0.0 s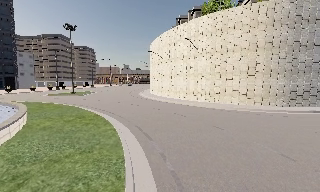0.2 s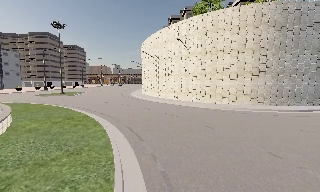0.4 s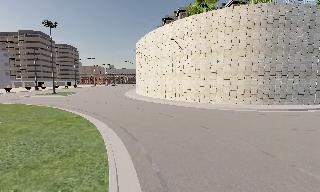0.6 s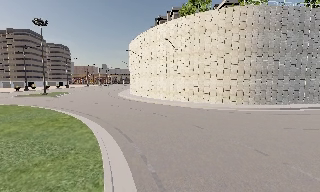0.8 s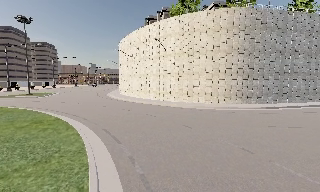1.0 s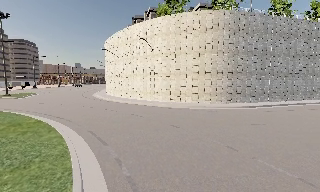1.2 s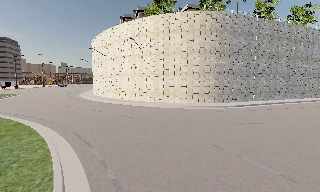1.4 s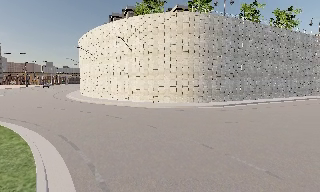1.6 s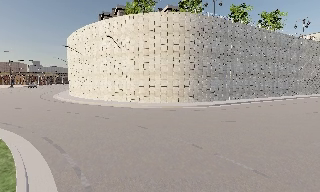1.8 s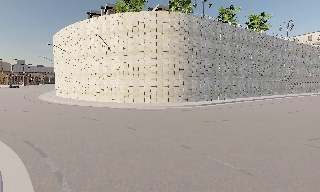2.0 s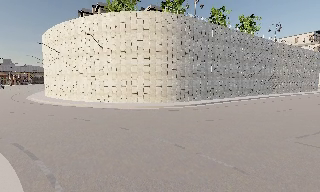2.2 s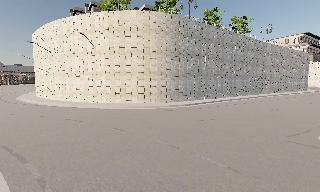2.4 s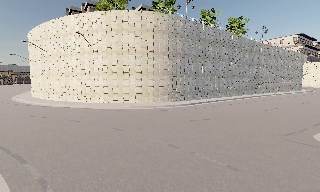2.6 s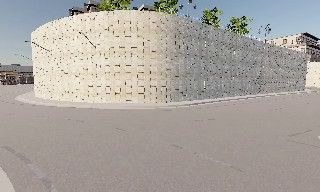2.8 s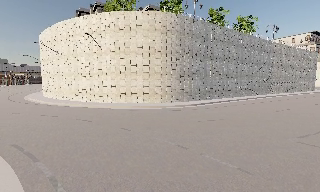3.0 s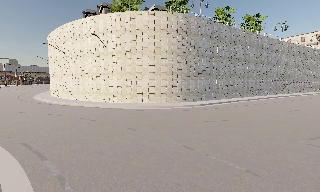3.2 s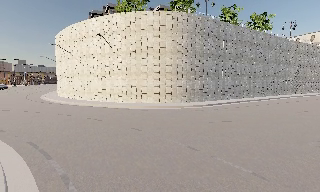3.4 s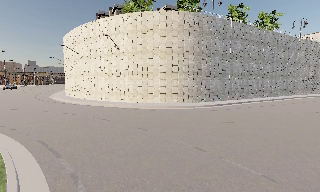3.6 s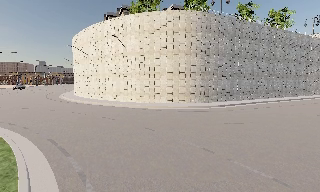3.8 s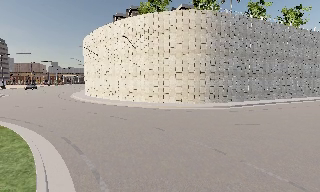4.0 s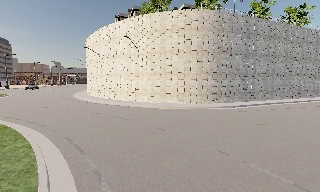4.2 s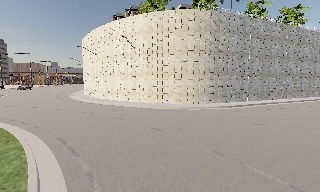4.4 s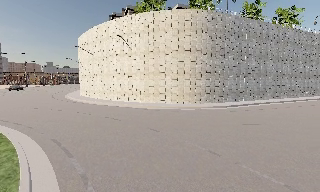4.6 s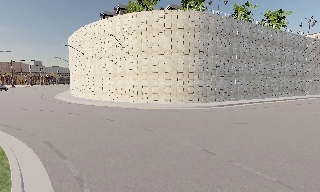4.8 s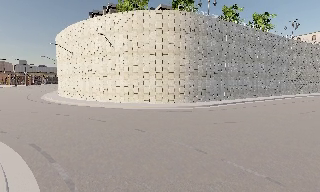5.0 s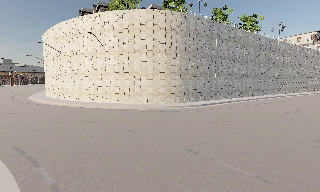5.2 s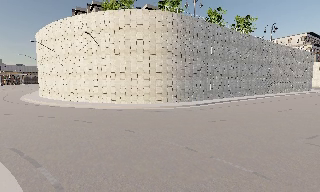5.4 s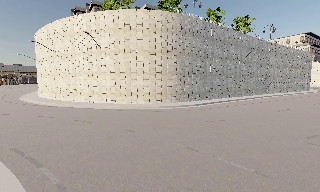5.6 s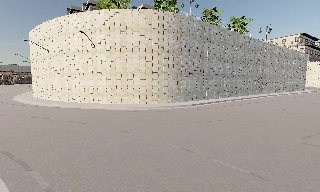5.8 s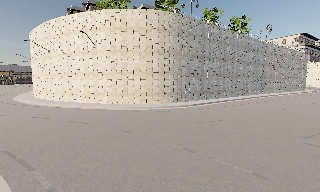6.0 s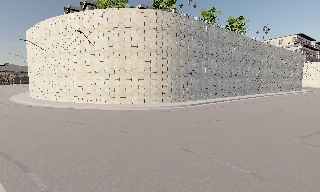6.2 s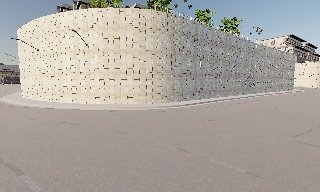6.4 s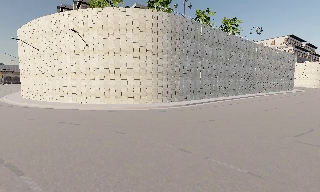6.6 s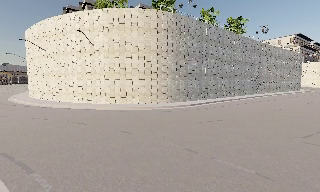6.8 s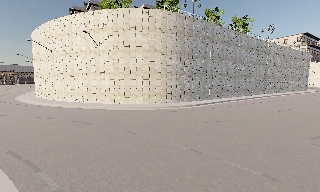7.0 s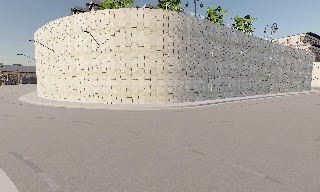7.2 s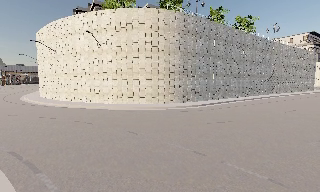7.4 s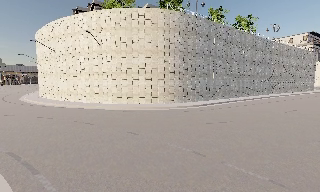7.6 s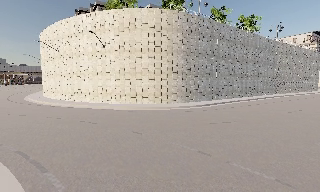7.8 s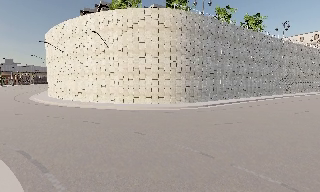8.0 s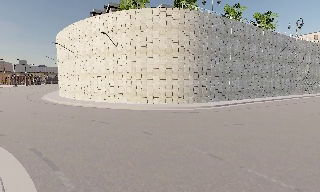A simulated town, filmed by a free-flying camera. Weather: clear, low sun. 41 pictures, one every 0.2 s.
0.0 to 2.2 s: The scene slides to the left, as the camera pans about 35 degrees to its right.
2.2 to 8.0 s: The camera travels to its left and forward, about 1 m, so close, fixed things drift to the right.
The film runs forward here.
